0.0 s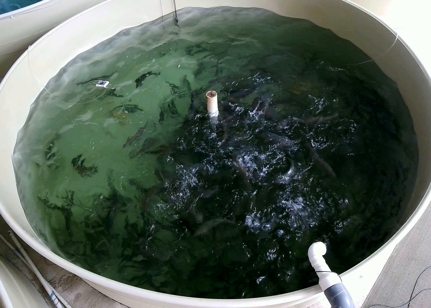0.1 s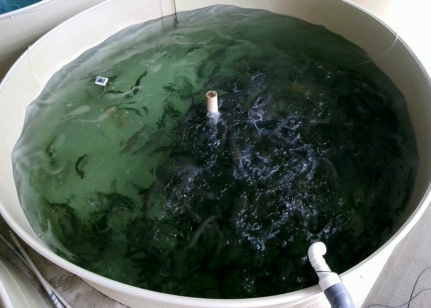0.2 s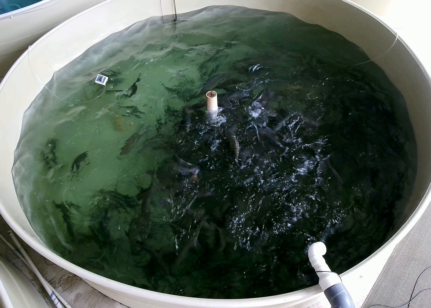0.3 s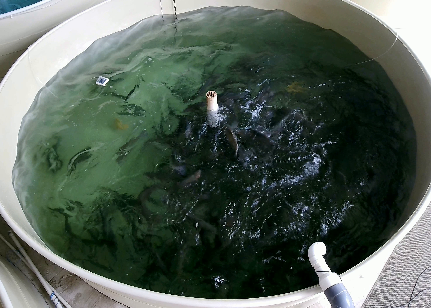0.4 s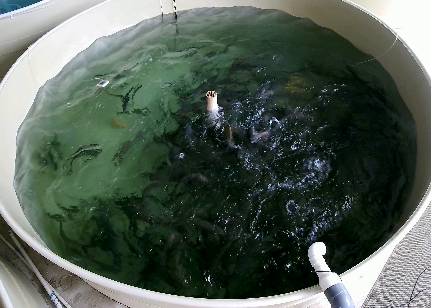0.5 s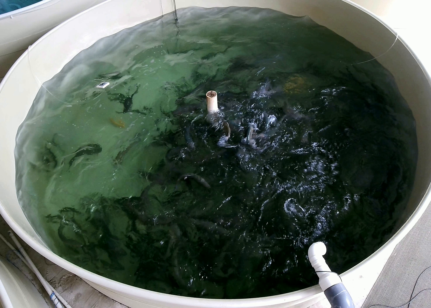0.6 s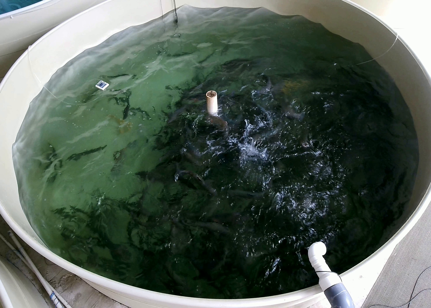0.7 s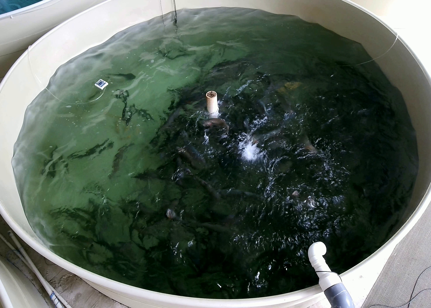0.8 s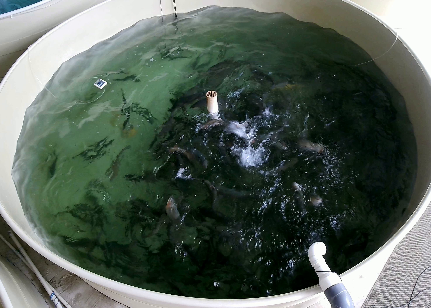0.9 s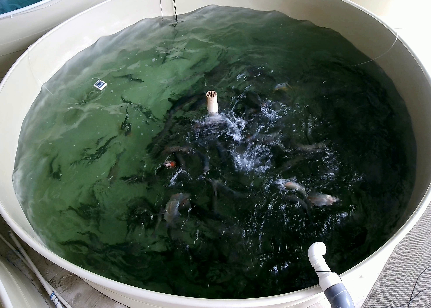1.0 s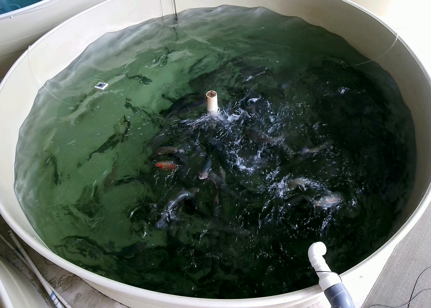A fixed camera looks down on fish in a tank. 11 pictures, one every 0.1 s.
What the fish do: Strong feeding.
